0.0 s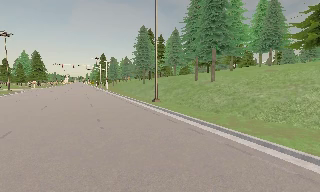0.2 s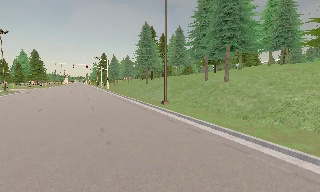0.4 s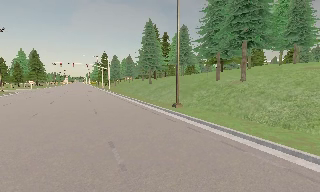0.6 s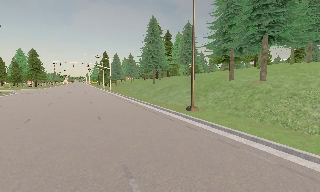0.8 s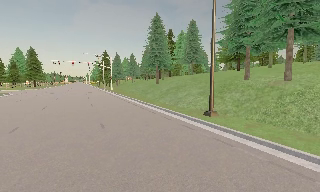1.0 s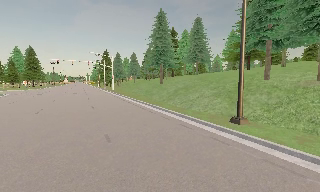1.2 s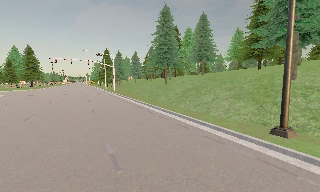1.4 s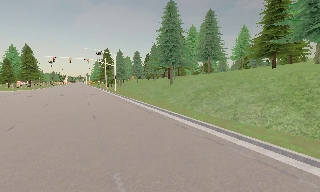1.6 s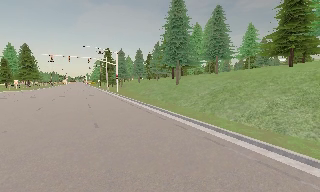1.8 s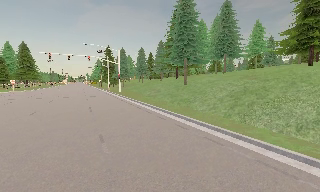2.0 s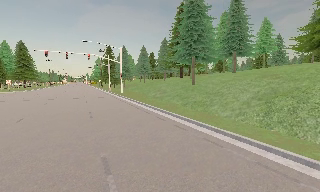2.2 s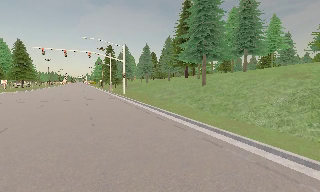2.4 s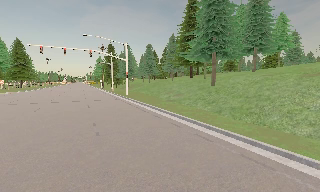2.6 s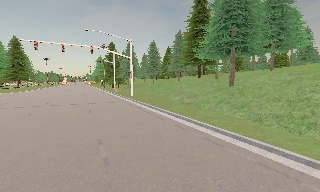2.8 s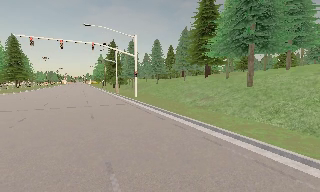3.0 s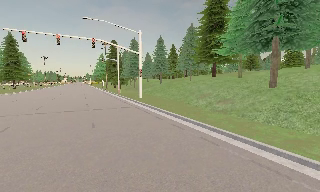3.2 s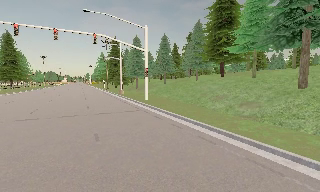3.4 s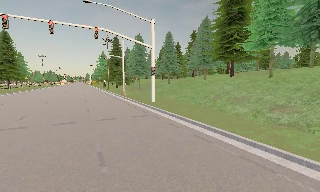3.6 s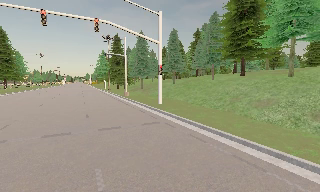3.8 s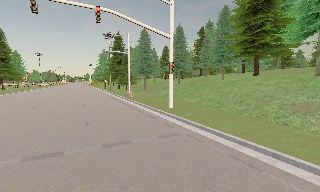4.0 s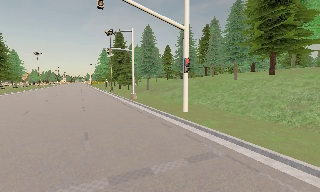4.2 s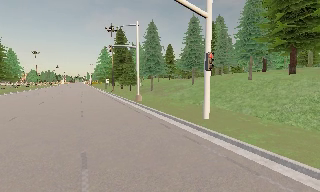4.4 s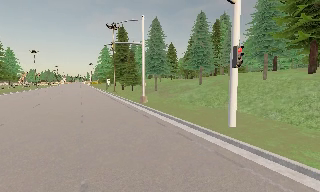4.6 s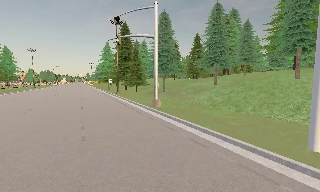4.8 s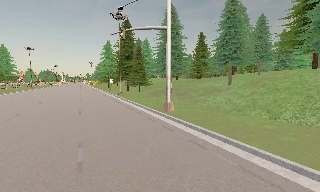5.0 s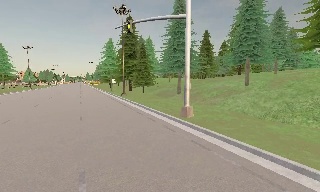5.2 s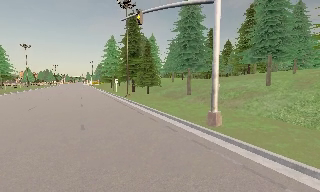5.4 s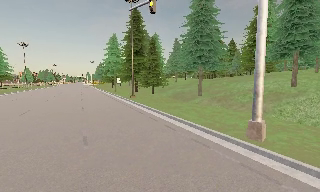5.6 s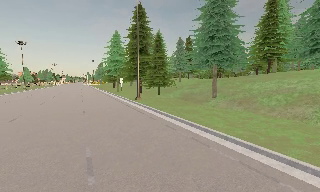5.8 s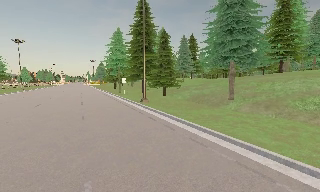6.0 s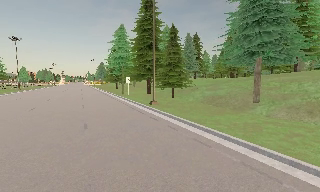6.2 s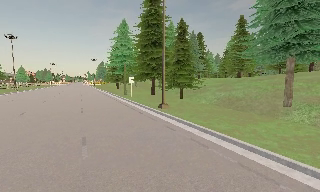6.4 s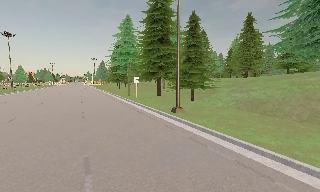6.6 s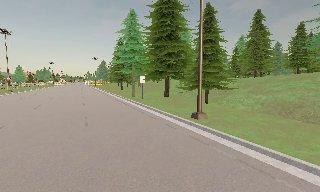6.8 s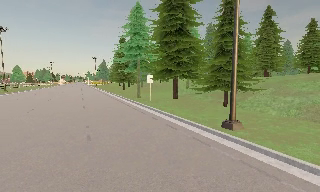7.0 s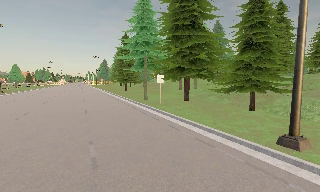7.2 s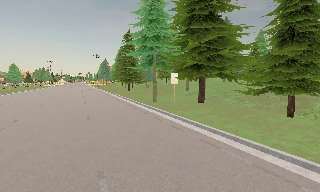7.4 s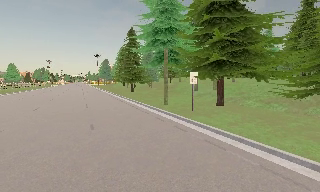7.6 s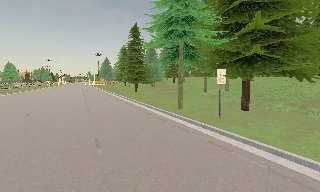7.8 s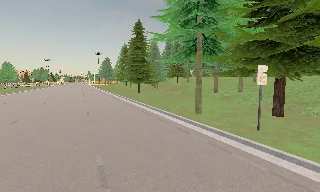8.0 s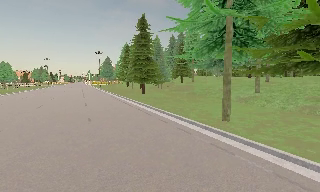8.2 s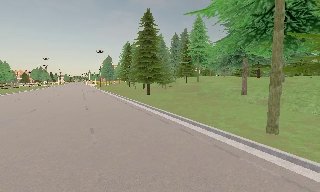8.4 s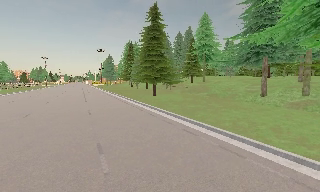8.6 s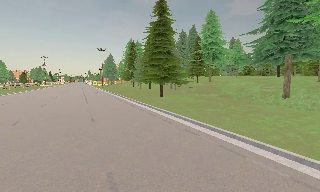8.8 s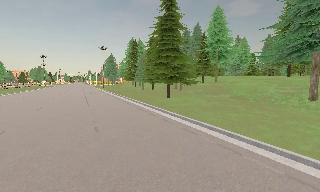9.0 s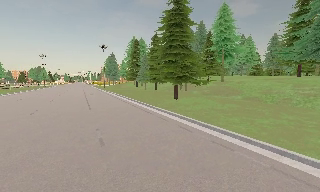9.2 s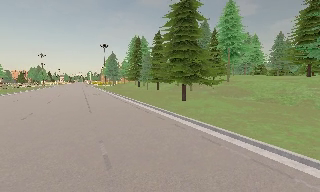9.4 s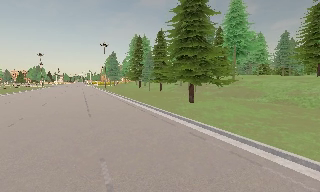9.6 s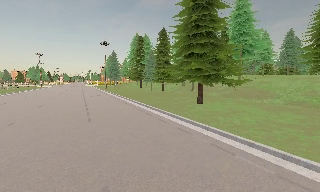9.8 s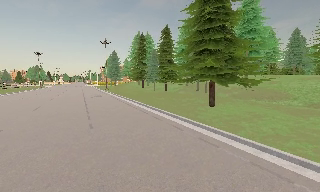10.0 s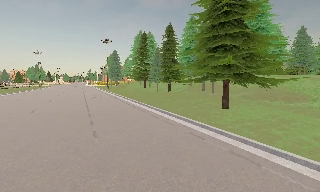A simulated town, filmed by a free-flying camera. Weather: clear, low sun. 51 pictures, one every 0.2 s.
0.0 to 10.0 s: The camera travels forward and to its left, about 95 m, so what stands in front looms larger.
The film runs forward here.
